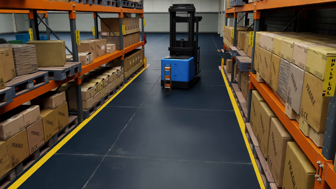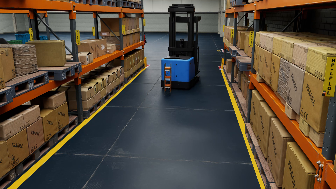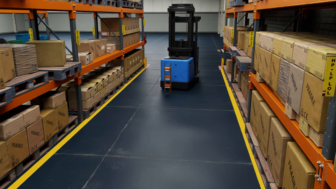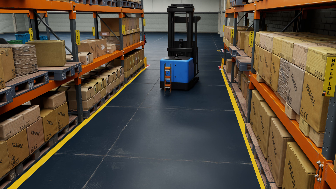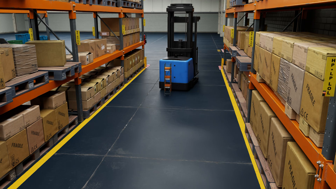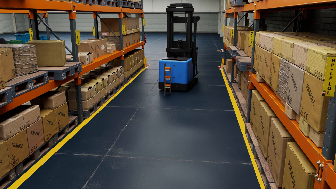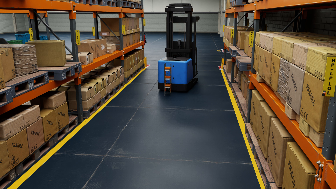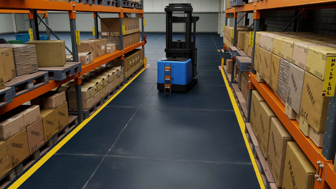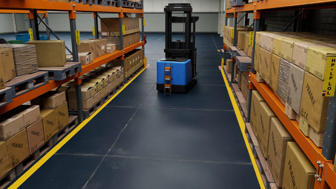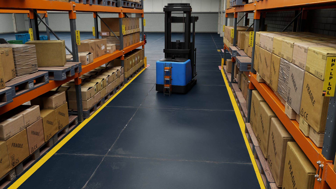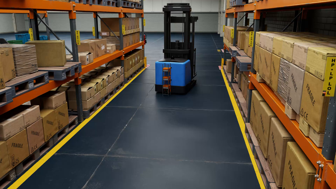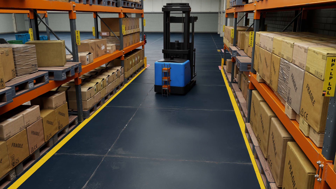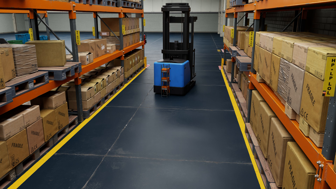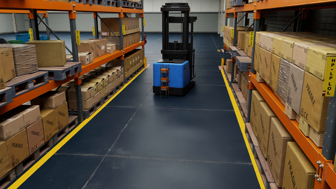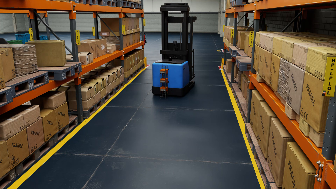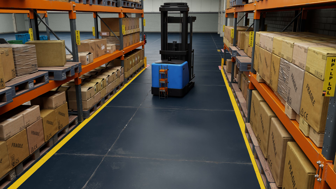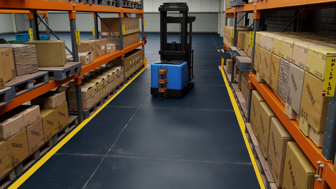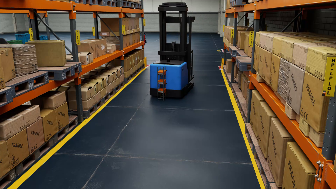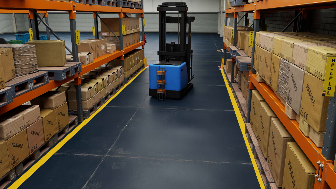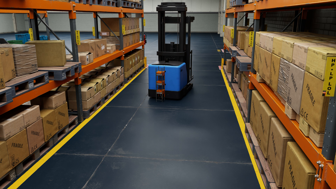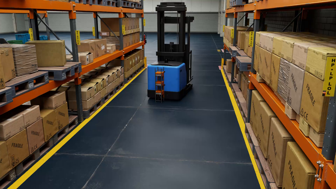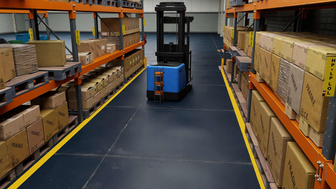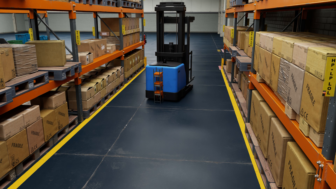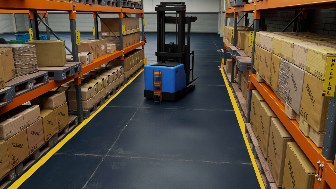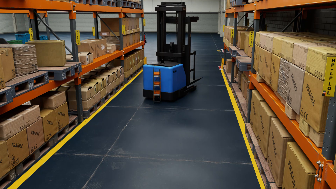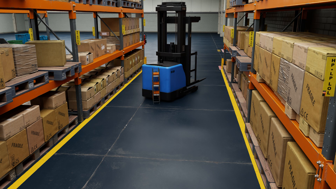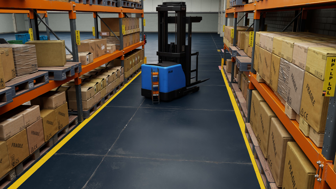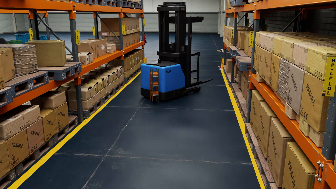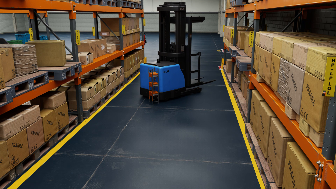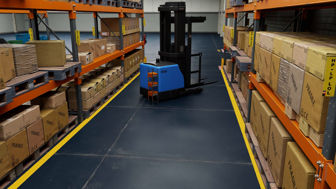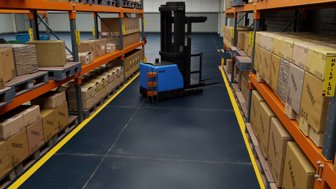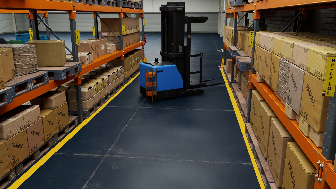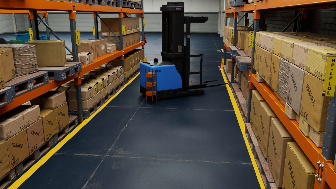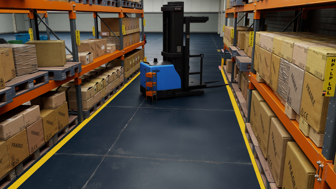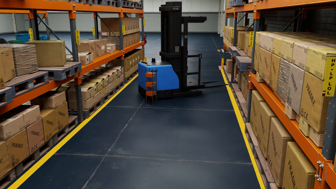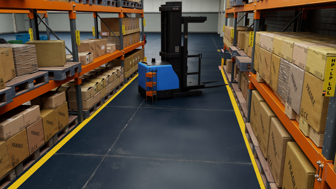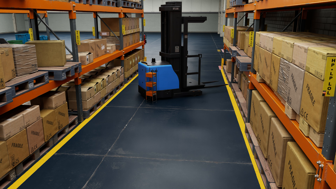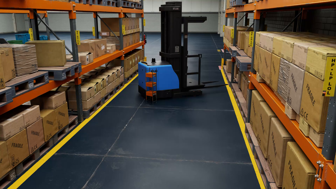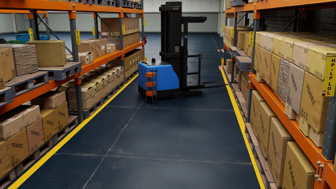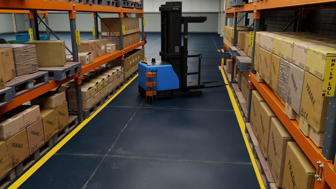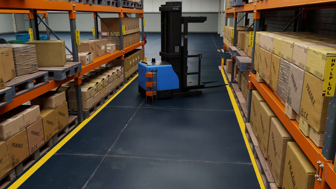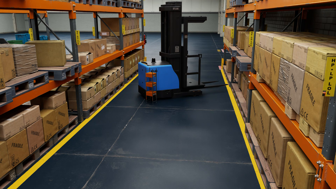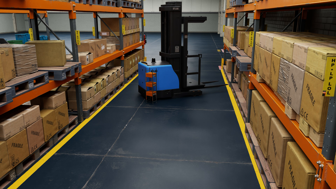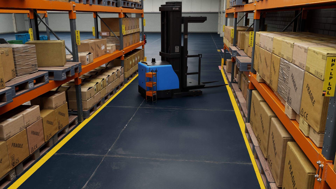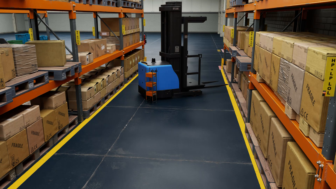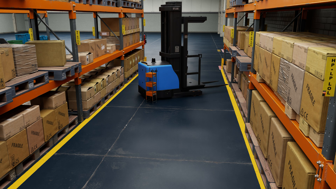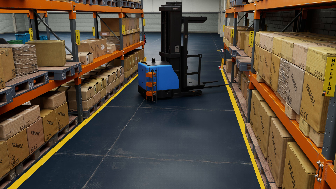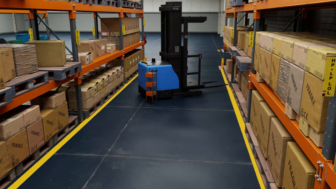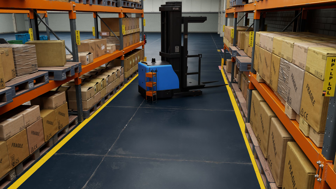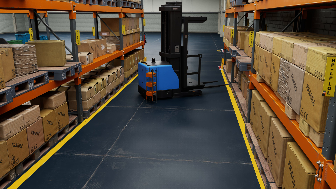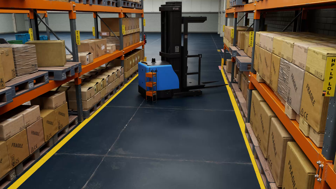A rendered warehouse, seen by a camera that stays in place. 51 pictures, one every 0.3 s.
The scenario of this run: A forklift runs into an object in its way.
